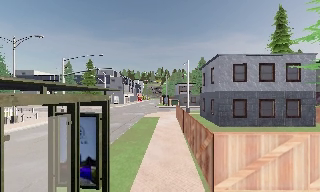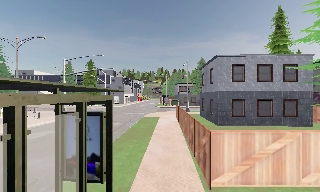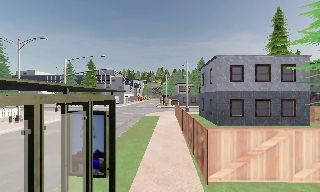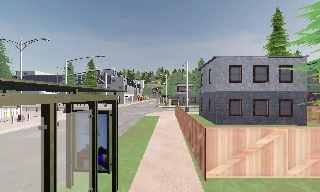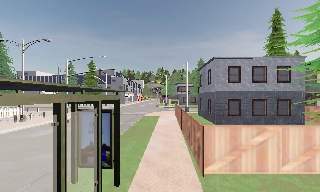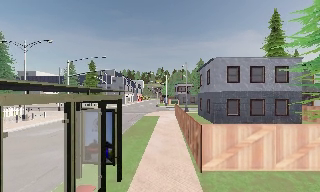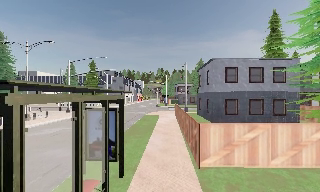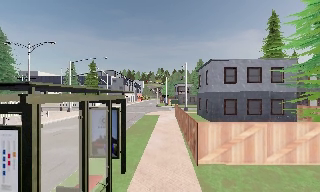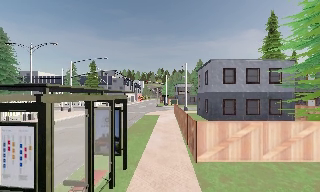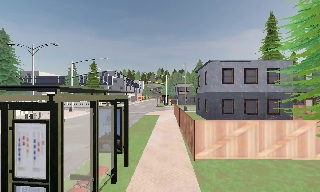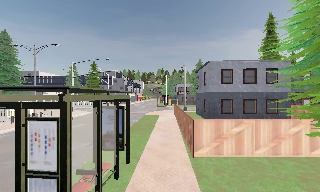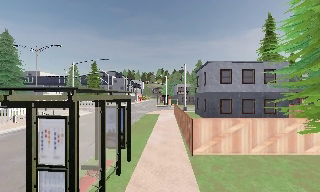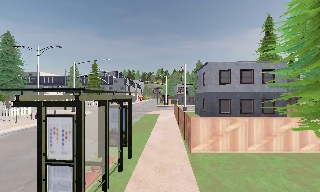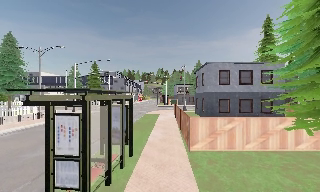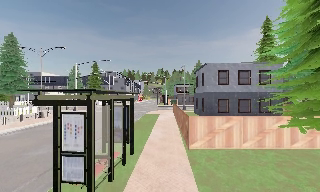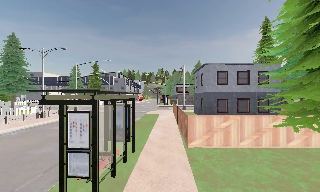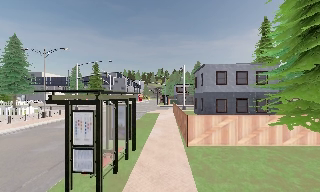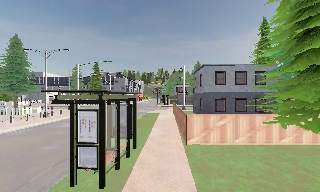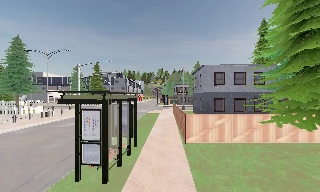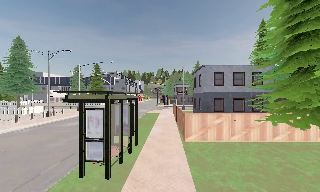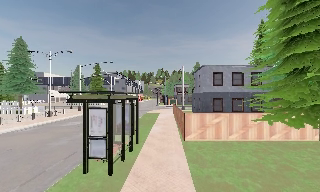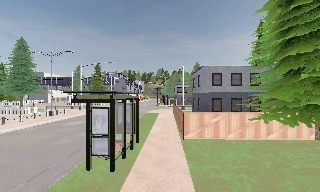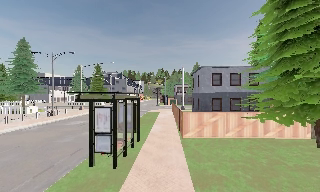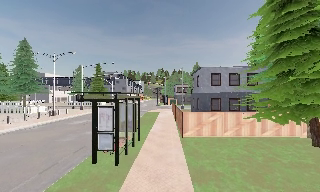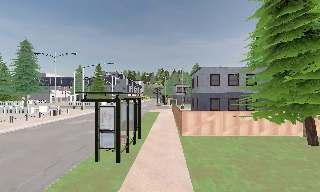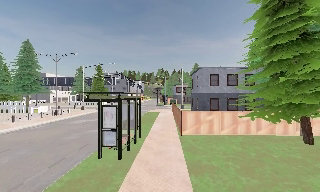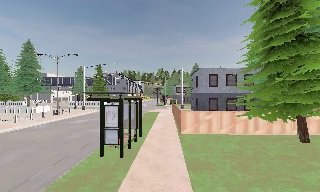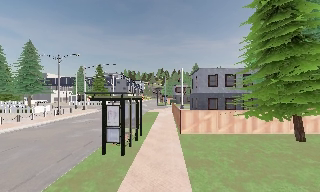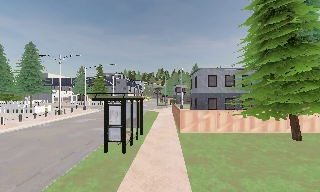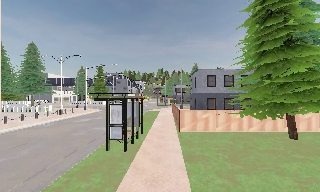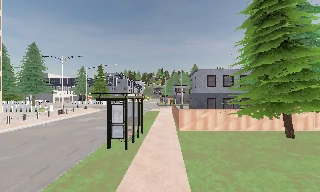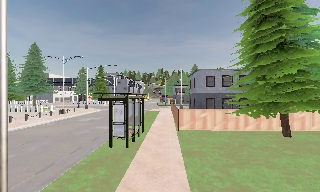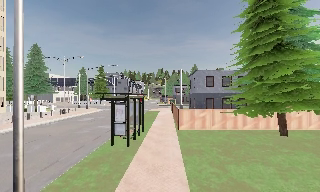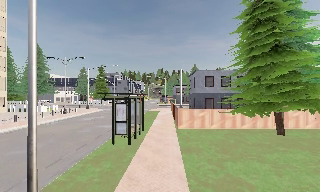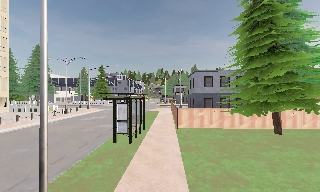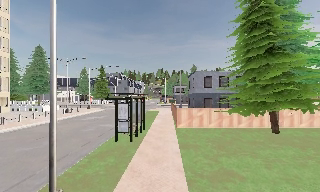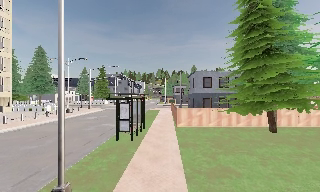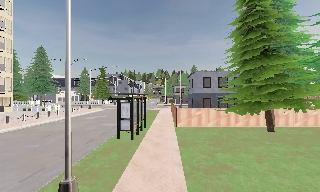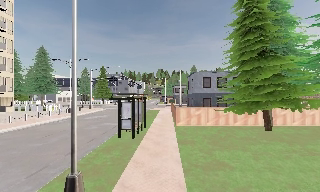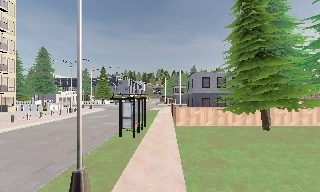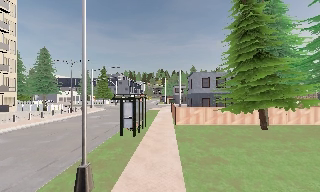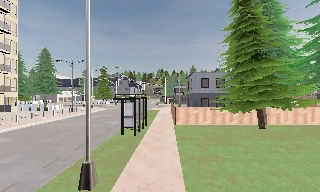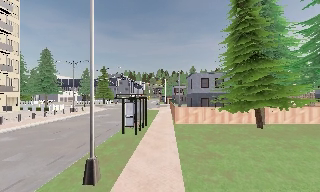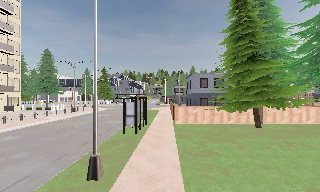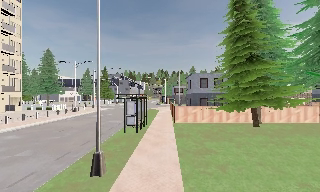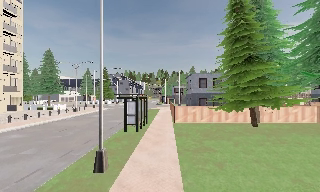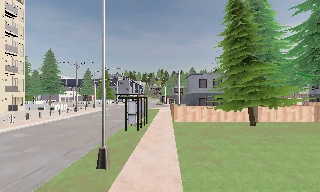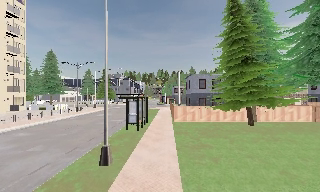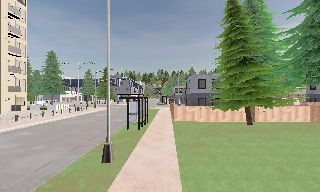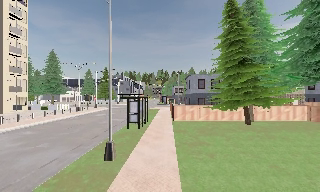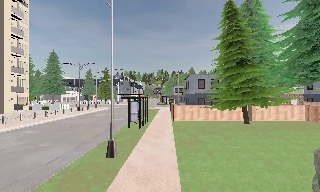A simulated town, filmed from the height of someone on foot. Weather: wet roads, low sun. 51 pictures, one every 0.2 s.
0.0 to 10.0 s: The camera travels backward, about 12 m, so what stands in front gets smaller.
The film runs backward here.
